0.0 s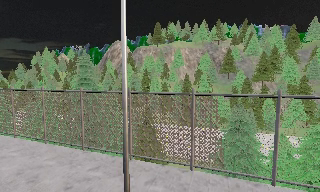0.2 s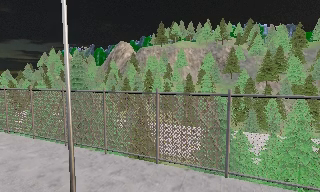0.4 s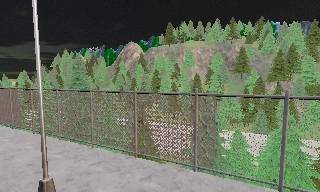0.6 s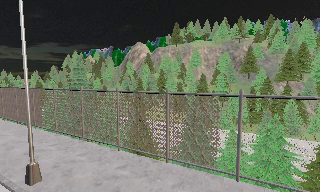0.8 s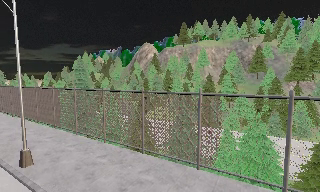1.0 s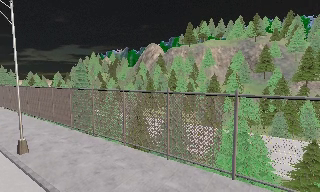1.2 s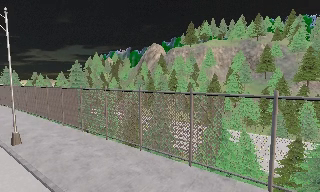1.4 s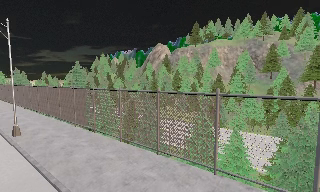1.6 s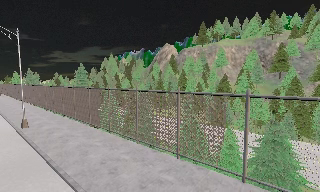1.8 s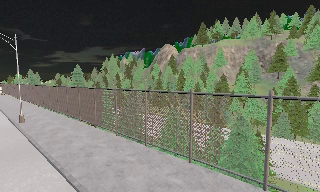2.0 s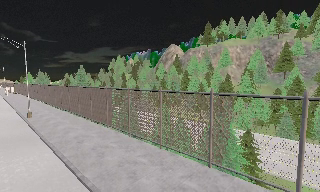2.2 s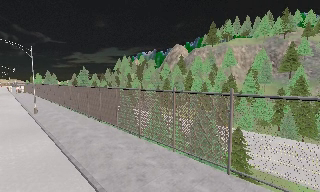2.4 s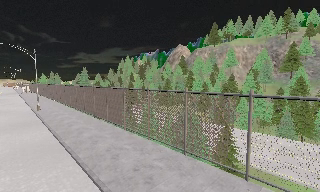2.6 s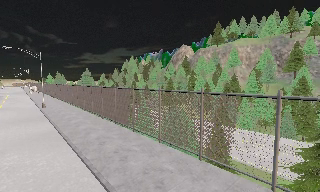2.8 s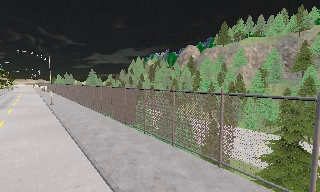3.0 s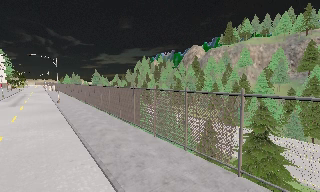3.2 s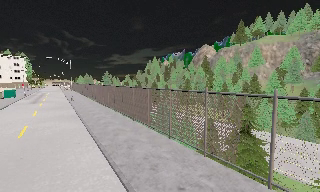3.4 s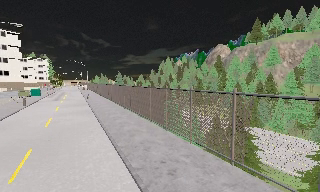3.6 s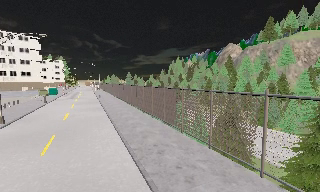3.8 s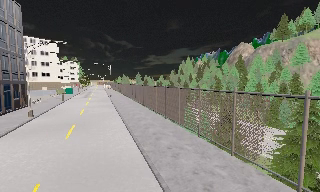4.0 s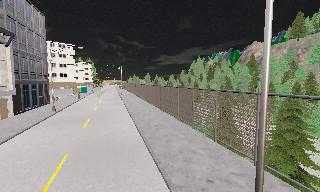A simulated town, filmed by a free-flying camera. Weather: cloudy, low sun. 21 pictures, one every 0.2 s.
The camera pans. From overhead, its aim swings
counterclockwise.
0.0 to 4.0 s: The camera pans to its left, which is counterclockwise from overhead, by about 55 degrees. It travels to its right and backward, about 40 m, so close, fixed things drift to the left.
The film runs backward here.
